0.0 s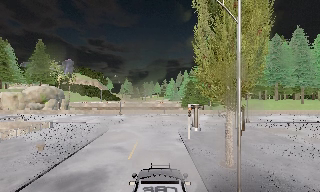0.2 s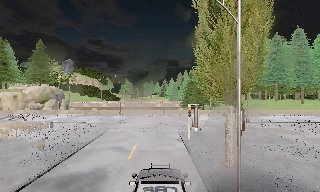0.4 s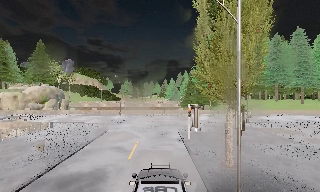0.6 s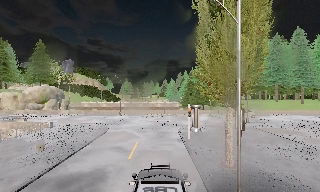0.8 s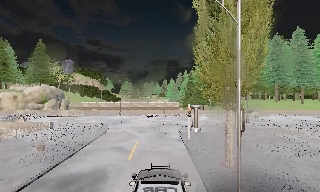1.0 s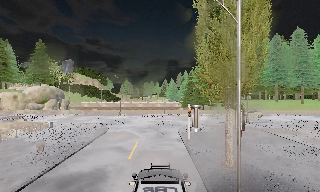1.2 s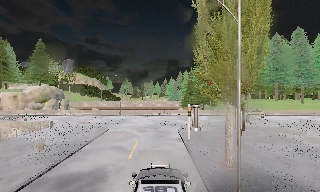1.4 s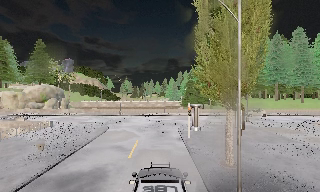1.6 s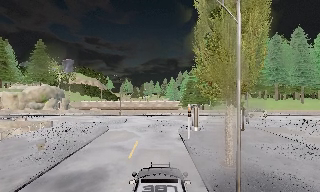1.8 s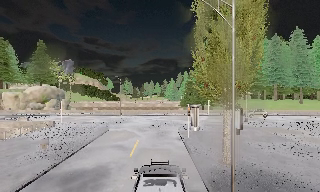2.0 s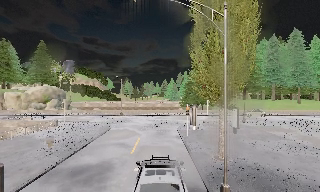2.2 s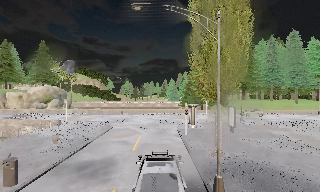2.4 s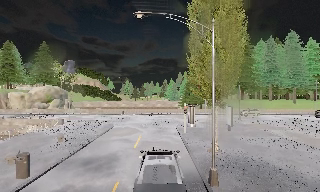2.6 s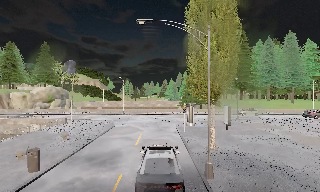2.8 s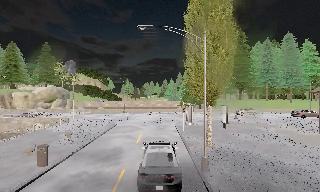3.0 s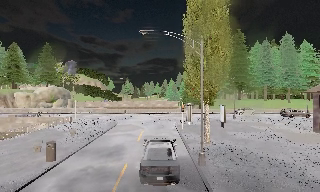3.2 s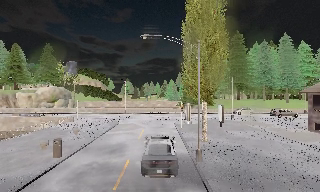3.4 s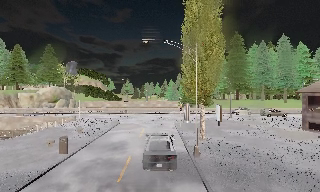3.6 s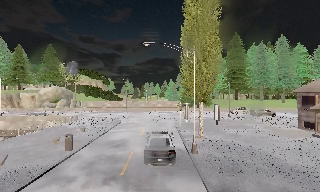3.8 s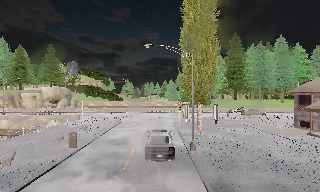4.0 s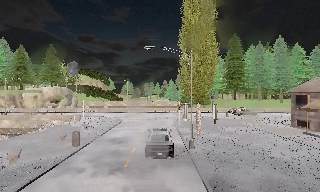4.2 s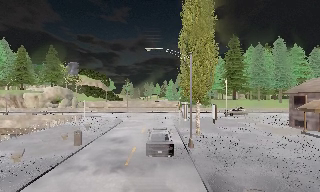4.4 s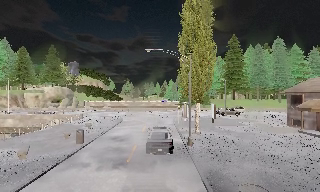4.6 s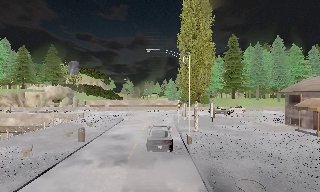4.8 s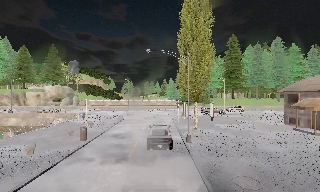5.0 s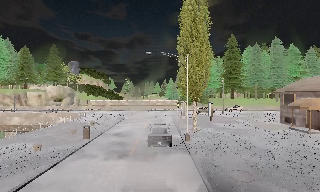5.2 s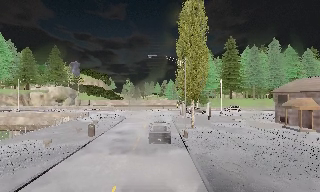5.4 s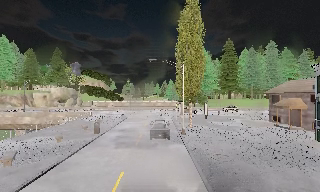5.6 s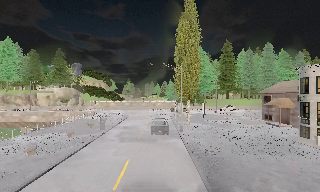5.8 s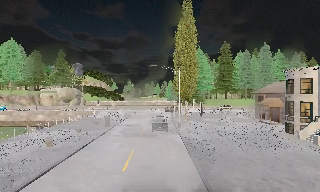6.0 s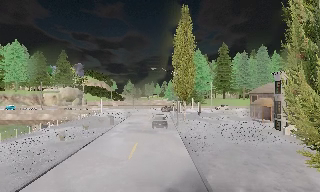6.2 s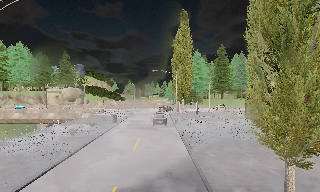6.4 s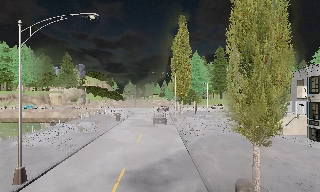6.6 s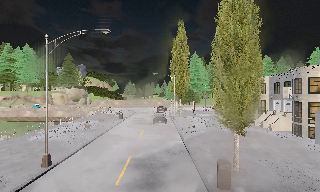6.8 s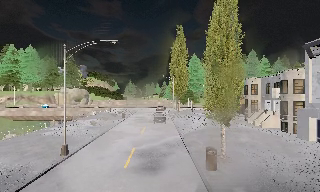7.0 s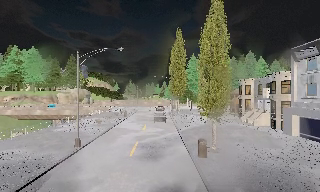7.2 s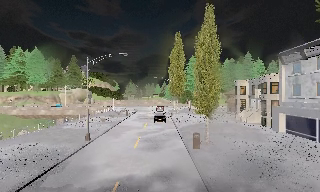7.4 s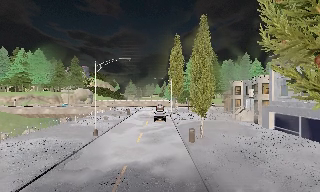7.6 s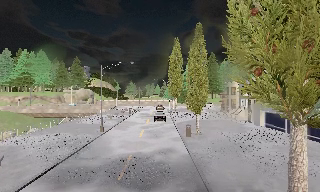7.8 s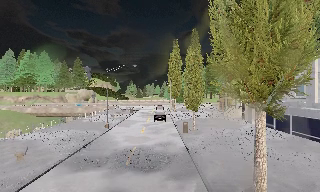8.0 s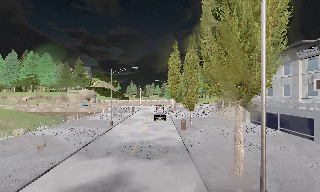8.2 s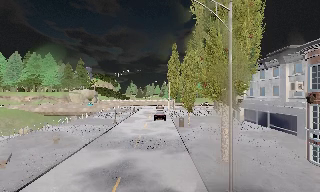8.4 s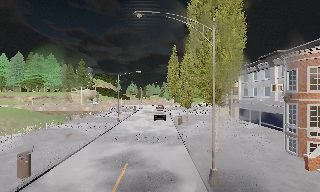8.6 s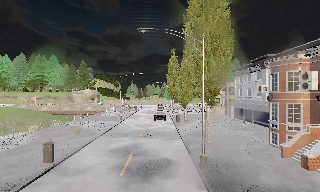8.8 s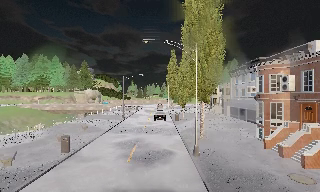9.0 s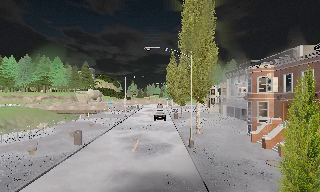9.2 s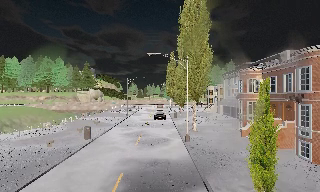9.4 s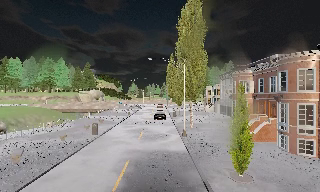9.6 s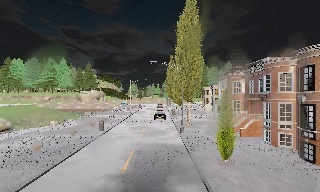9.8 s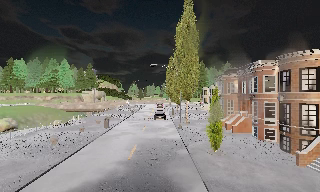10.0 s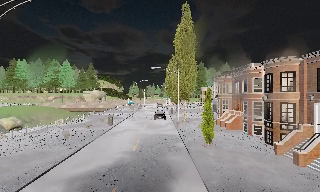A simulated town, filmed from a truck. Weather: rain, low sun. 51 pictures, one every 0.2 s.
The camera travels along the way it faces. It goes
backward.
0.0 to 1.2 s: The camera keeps its place and its aim.
1.2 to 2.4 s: The camera travels backward, about 2.5 m, so what stands in front gets smaller. It gains speed.
2.4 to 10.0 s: The camera travels backward, about 50 m, so what stands in front gets smaller. It gains speed.
The film runs backward here.
